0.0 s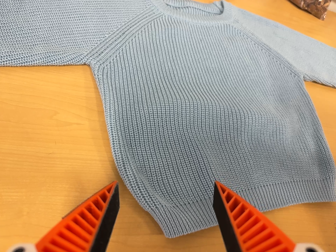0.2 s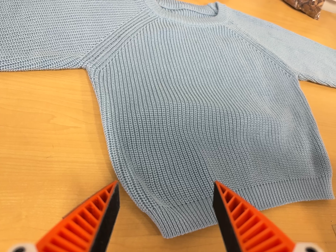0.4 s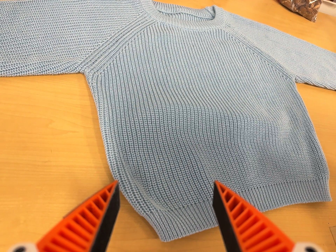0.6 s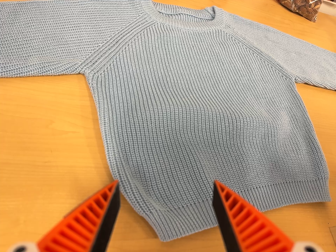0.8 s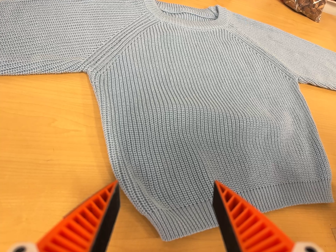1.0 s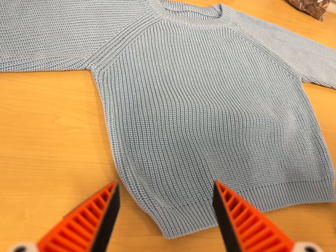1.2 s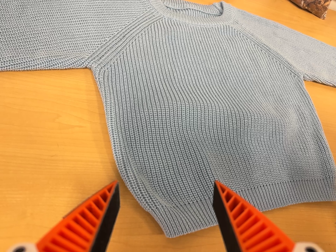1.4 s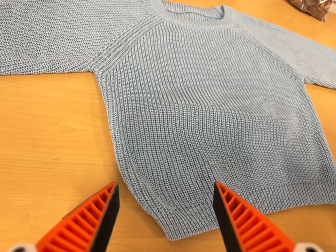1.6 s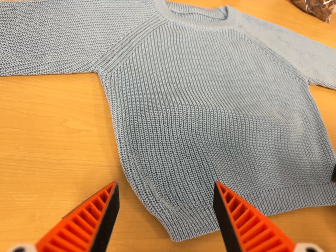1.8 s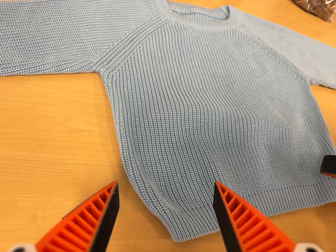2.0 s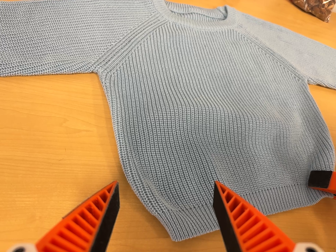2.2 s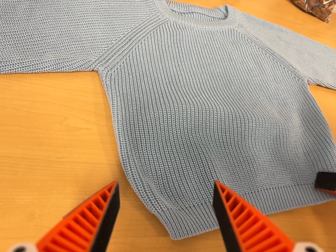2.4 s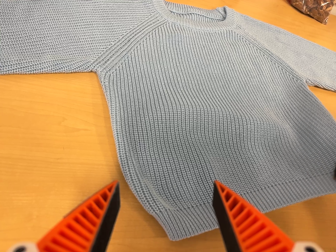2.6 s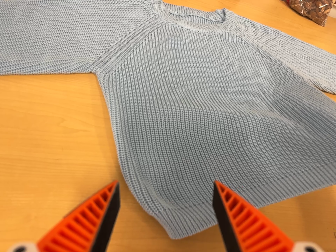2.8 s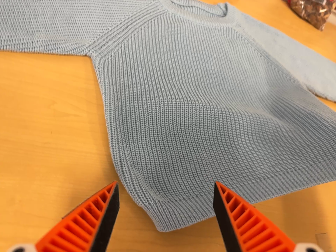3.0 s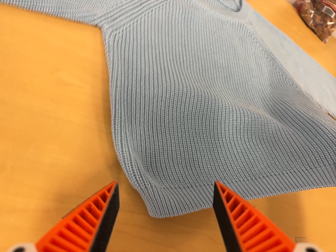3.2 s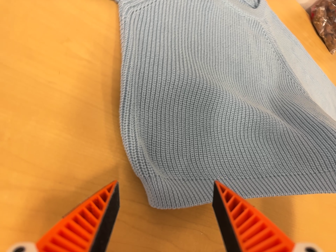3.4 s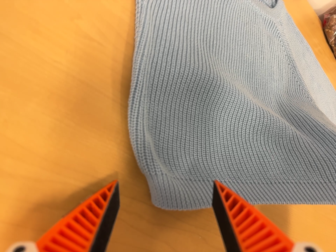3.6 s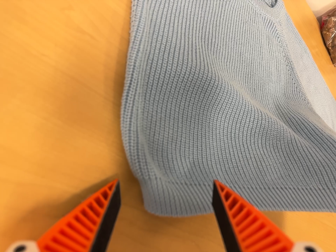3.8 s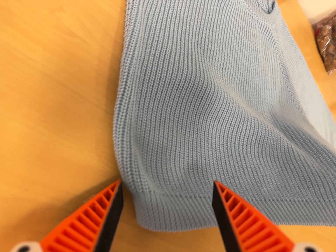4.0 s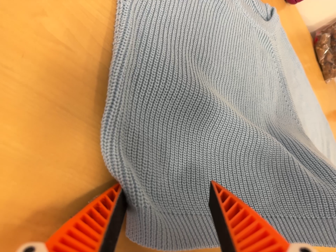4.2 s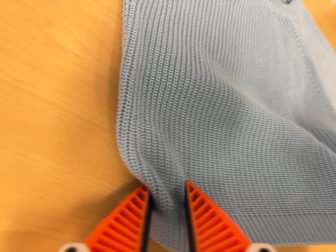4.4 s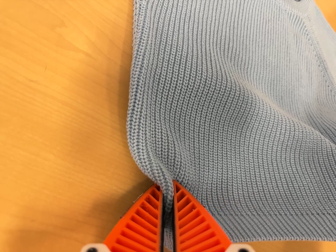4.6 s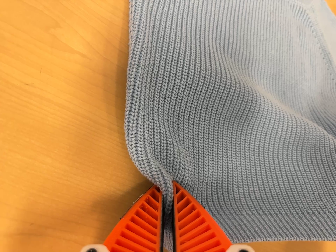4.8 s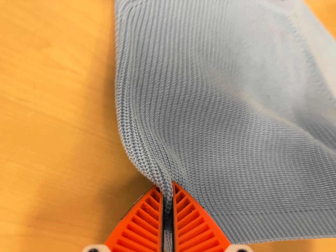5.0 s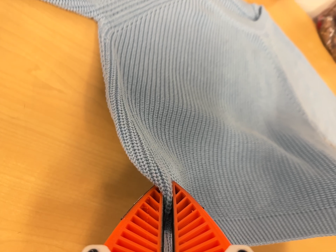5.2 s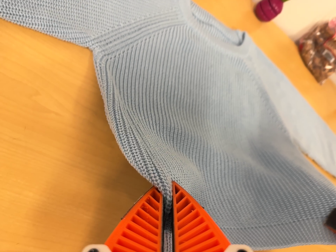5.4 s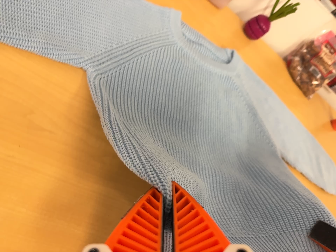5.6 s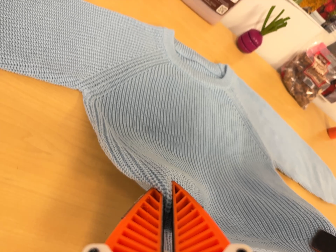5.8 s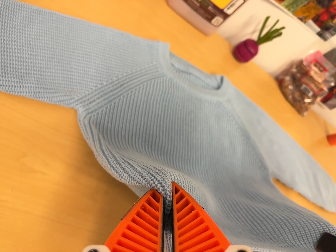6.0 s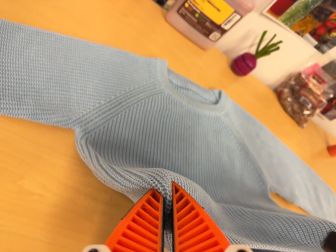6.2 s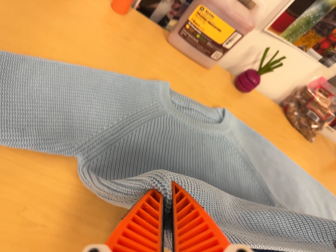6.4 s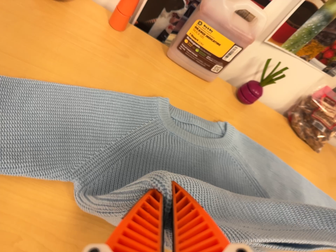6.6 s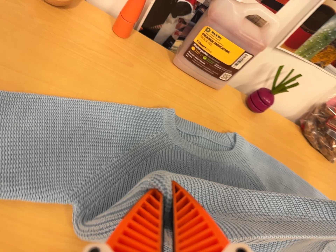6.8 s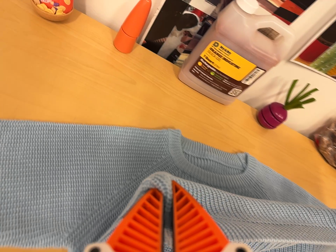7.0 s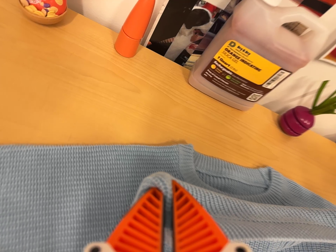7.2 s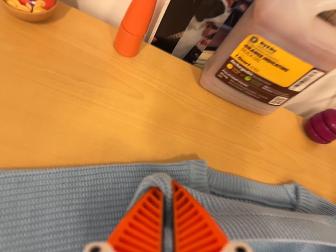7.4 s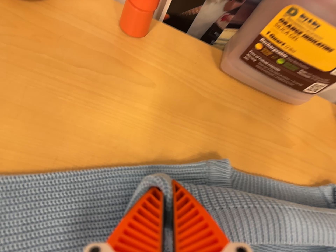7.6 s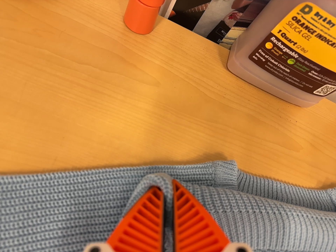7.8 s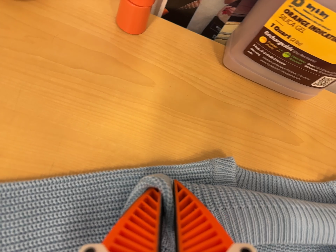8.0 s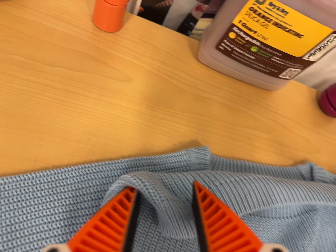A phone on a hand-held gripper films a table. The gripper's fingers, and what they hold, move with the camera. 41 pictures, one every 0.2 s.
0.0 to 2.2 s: The camera shifts only a little, or ends up much as it began.
2.2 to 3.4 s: The camera pans to its right by about 10 degrees. It travels to its left and forward, about 9 cm. It rolls about its line of sight by about 25 degrees, and the scene rotates clockwise.
3.4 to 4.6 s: The camera travels forward, about 6 cm, so what stands in front looms larger.
4.6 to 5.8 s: The camera travels backward, to its right and toward the top of its view, about 12 cm, so what stands in front gets smaller. Its aim tips toward the top of its view by about 10 degrees, and the scene shifts downward.
5.8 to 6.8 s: The camera travels toward the top of its view and forward, about 14 cm, so close, fixed things drift downward.
6.8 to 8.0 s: The camera travels forward and toward the top of its view, about 16 cm, so what stands in front looms larger. Its aim tips toward the bottom of its view by about 10 degrees.
The film runs forward here.
